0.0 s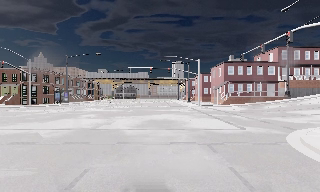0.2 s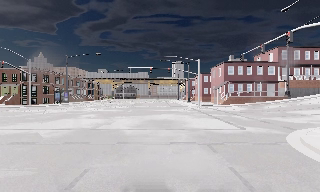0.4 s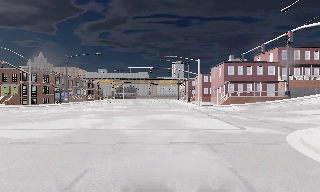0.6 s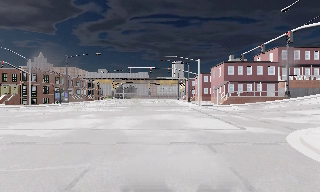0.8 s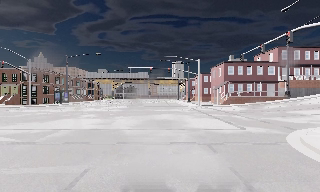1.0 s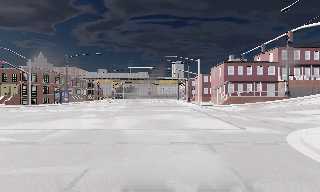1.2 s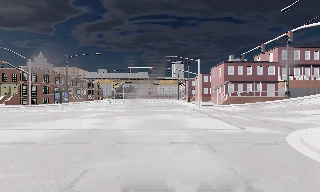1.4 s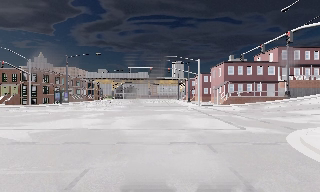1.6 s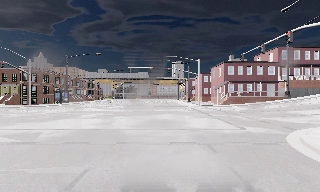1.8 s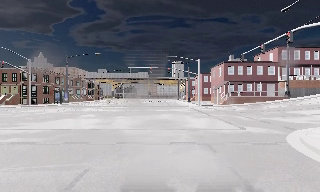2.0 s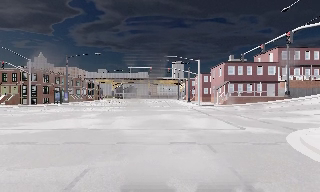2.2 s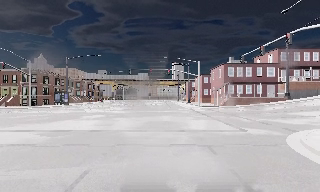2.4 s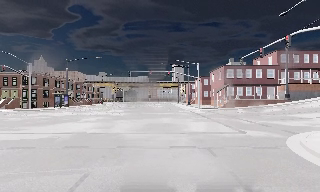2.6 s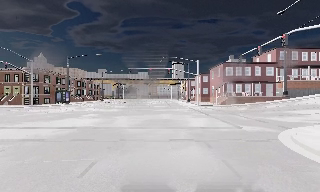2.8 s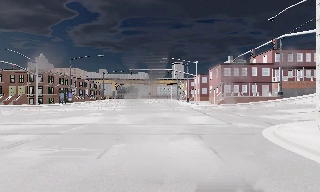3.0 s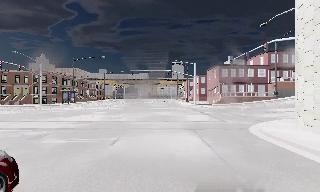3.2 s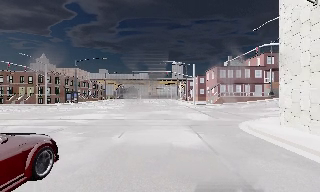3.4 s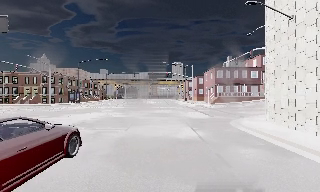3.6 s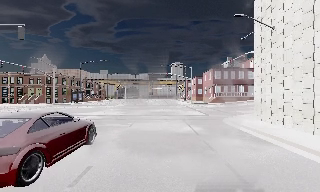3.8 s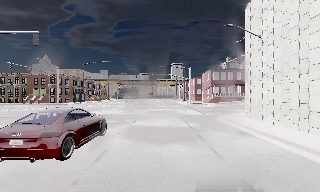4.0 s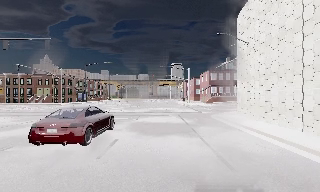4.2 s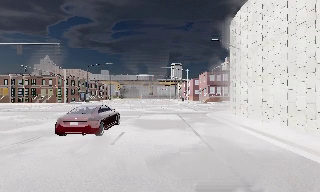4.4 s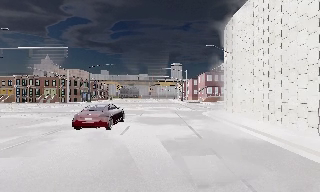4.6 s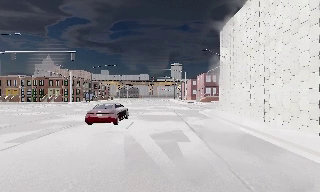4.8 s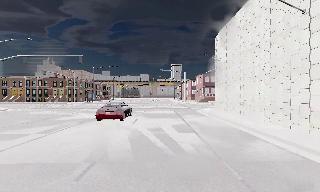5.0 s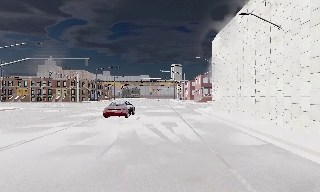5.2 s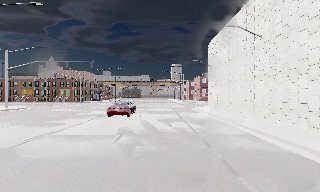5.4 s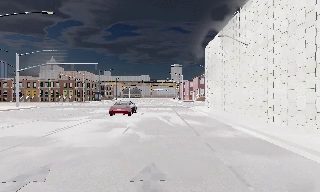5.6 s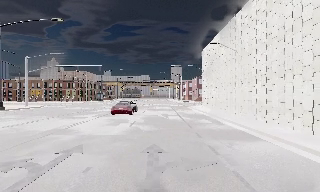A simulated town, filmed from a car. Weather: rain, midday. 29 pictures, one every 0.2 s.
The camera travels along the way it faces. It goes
backward.
0.0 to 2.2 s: The camera keeps its place and its aim.
2.2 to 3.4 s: The camera travels backward, about 5 m, so what stands in front gets smaller. It gains speed.
3.4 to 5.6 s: The camera travels backward, about 16 m, so what stands in front gets smaller.
The film runs backward here.
